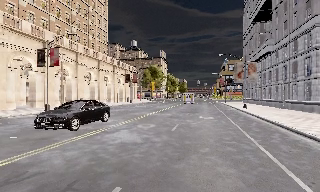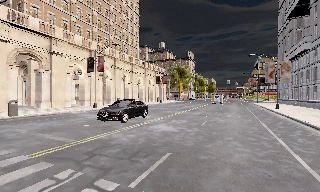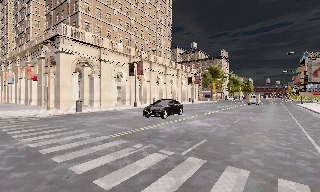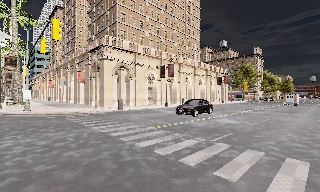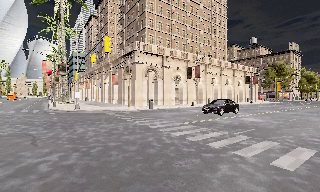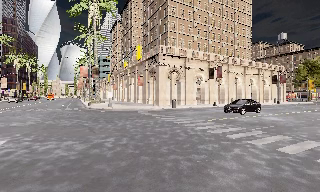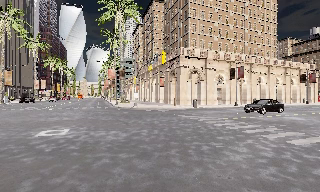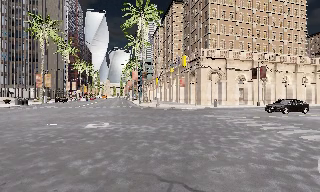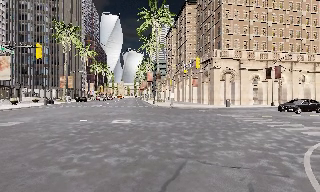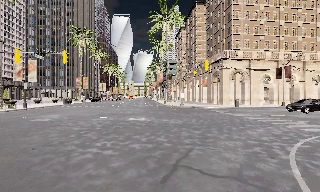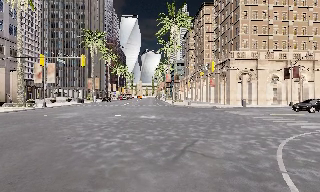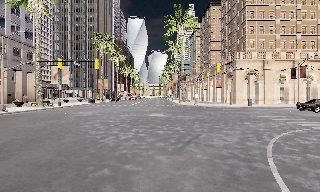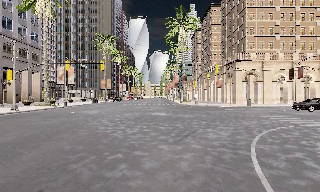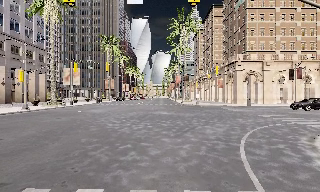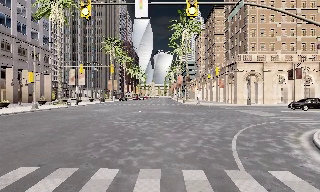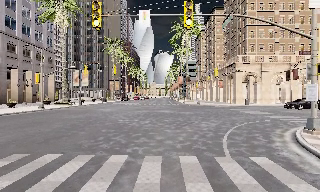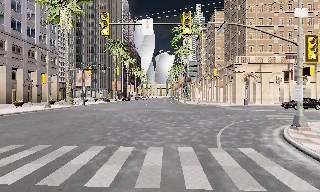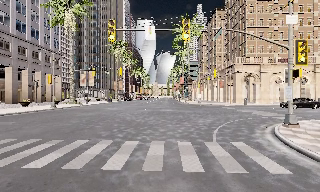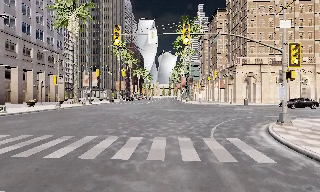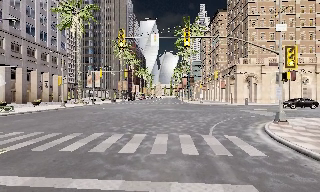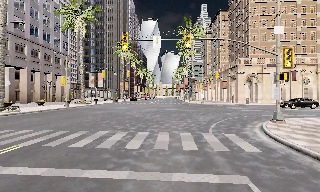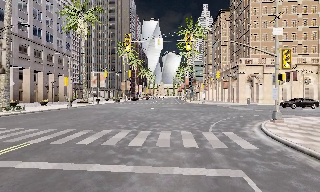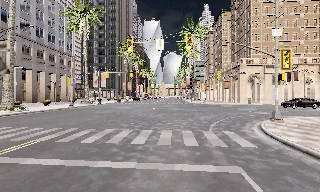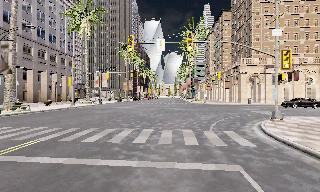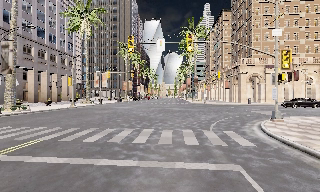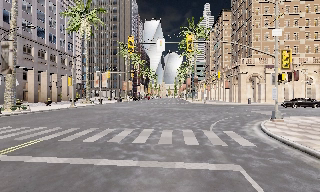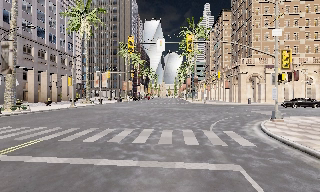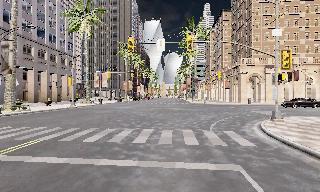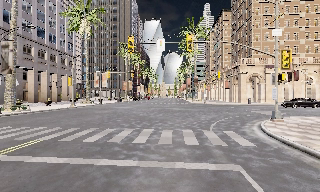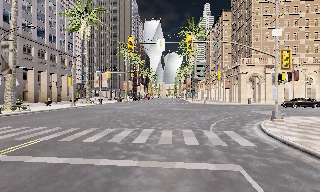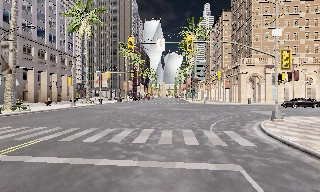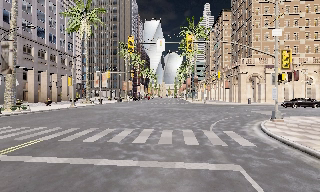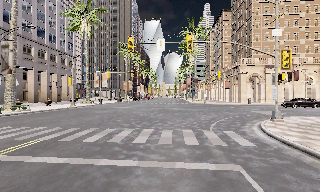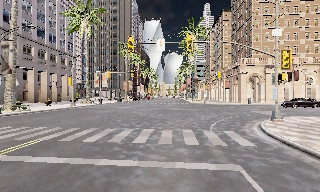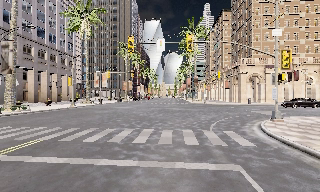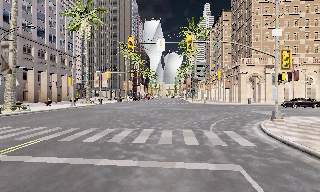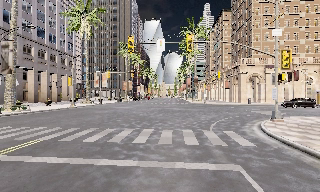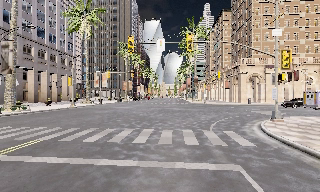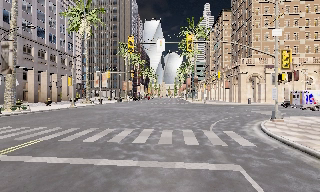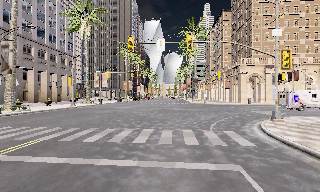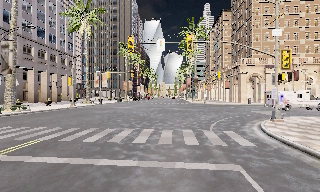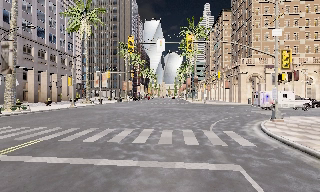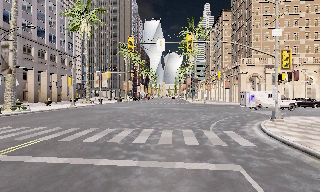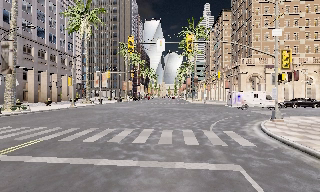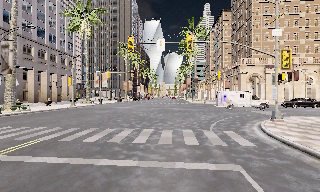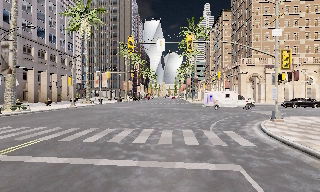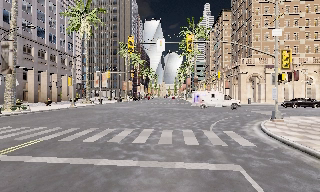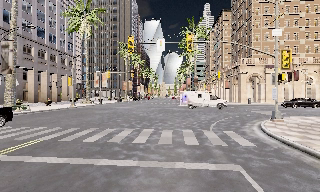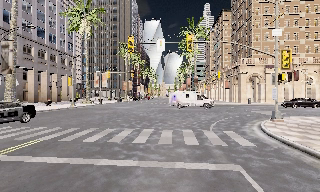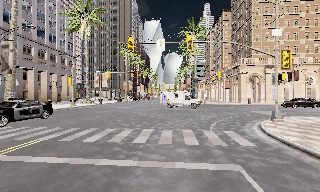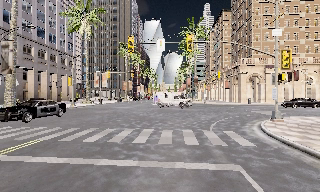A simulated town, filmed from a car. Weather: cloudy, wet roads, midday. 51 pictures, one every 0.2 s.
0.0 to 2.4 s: The camera pans to its left, which is counterclockwise from overhead, by about 75 degrees. It travels backward, about 18 m. It loses speed.
2.4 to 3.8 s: The camera travels backward, about 5 m, so what stands in front gets smaller.
3.8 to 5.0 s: The camera travels backward, about 1 m, so what stands in front gets smaller. It loses speed.
5.0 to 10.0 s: The camera keeps its place and its aim.
The film runs backward here.
